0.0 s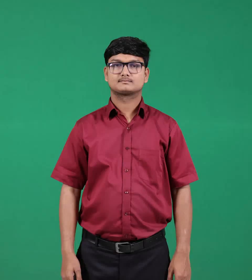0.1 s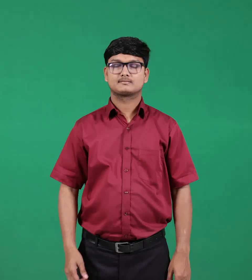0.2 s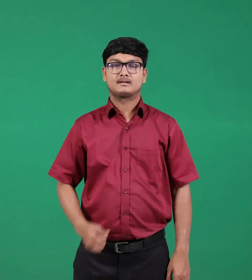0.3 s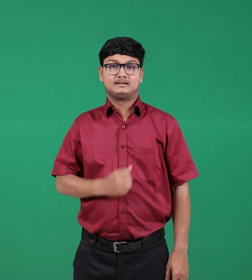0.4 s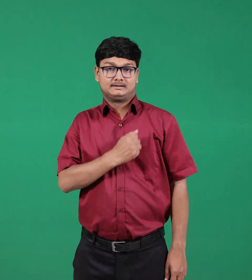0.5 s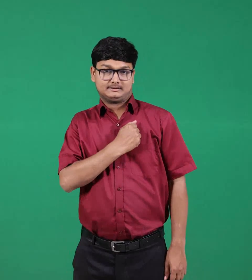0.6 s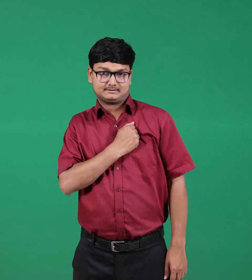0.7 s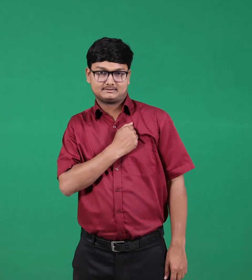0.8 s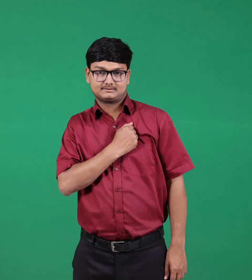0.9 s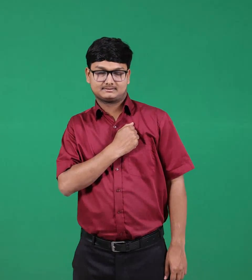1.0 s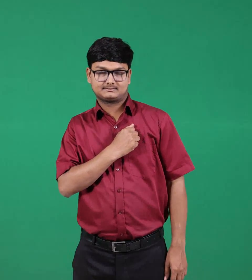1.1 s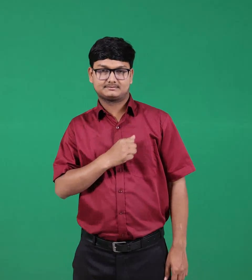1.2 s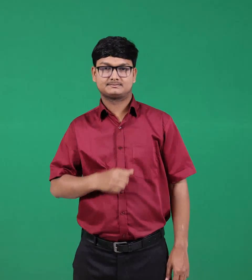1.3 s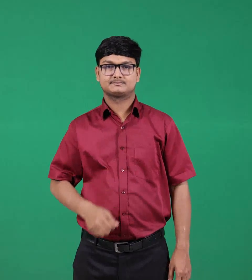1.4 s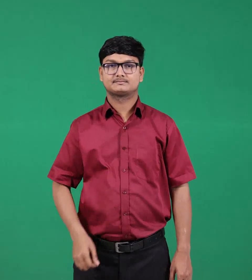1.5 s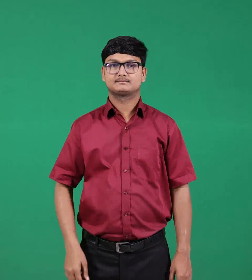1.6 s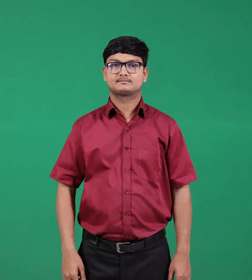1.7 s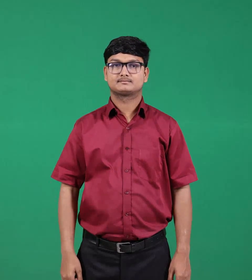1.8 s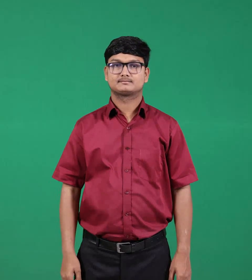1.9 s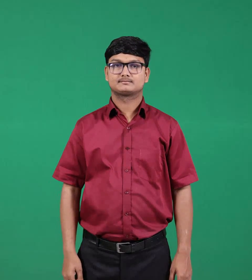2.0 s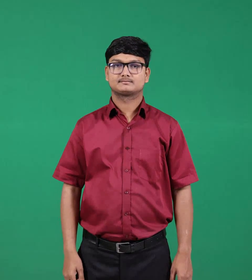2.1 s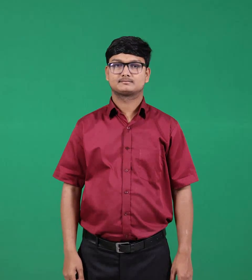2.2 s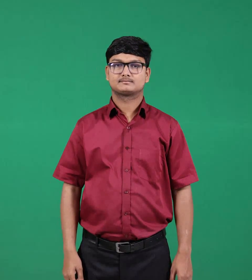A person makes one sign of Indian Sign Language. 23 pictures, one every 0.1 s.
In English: faith
